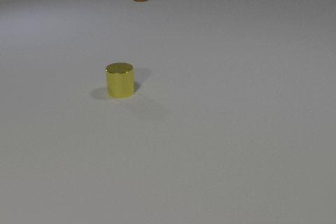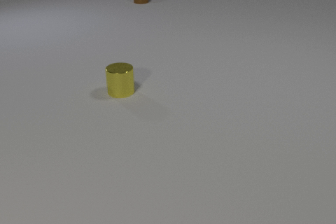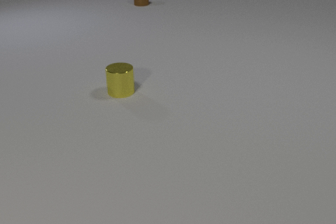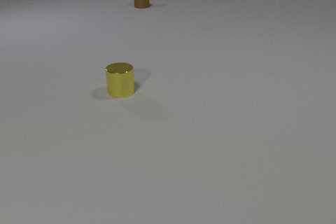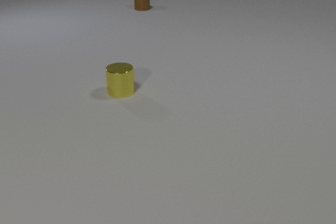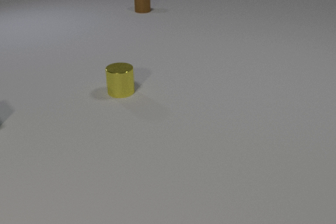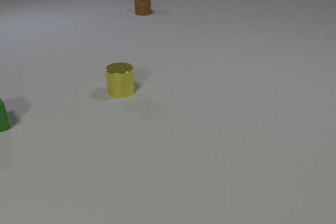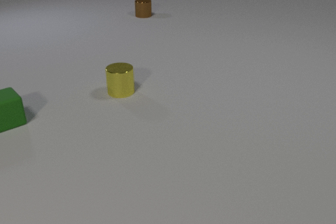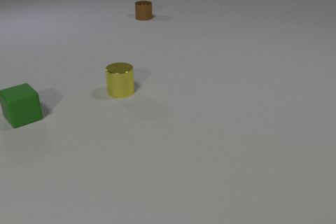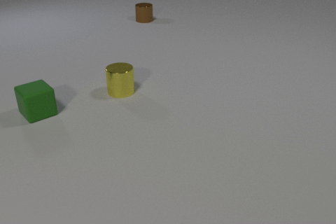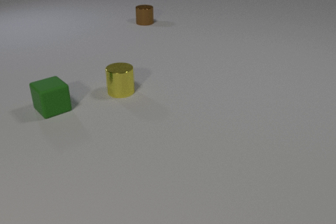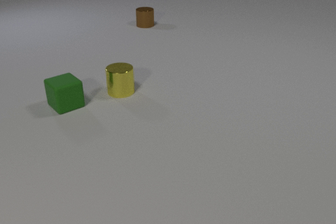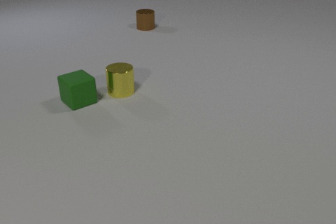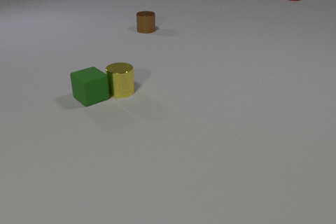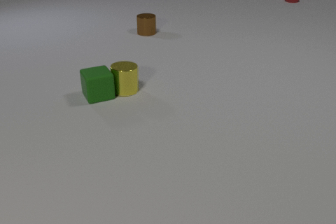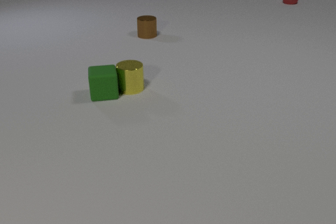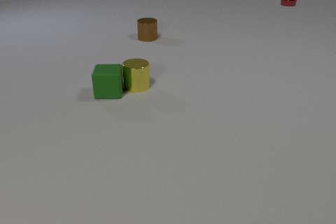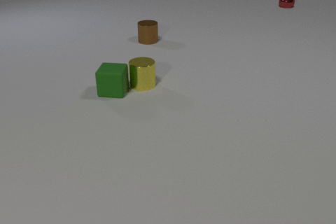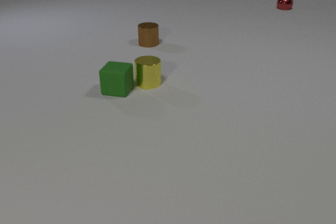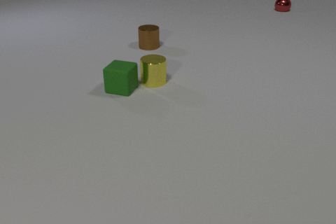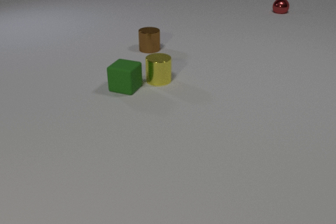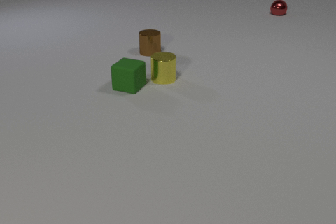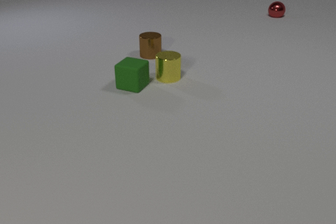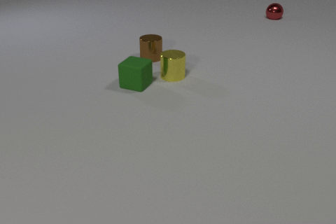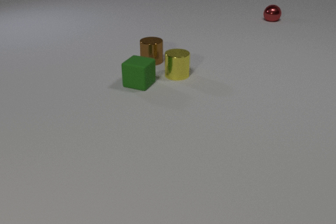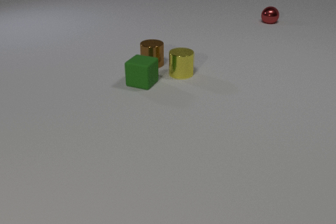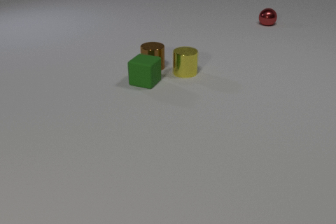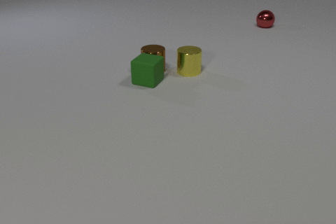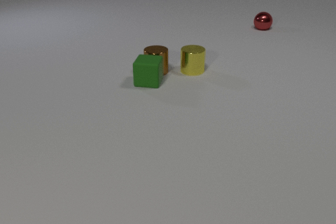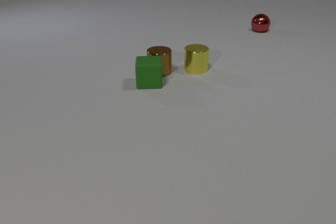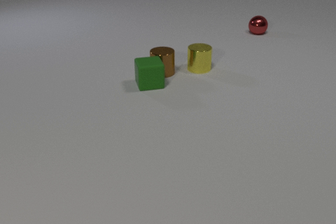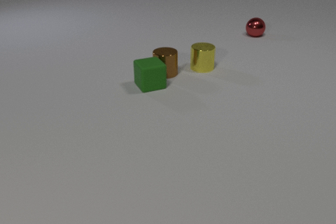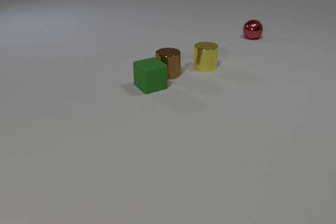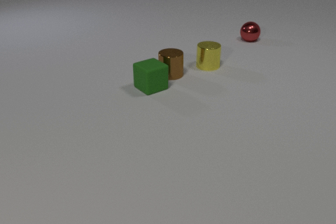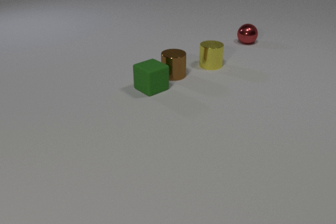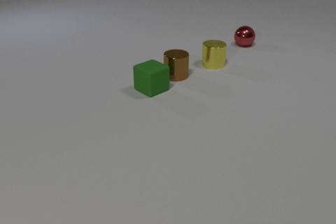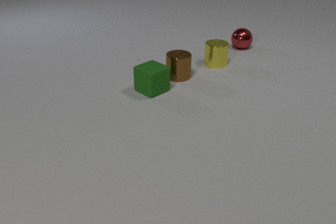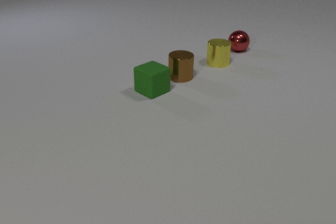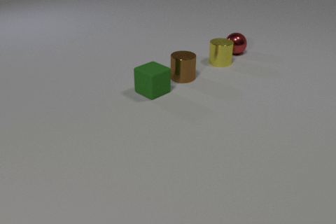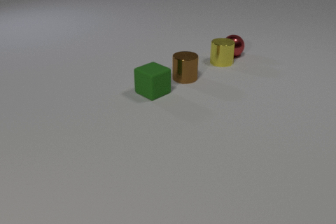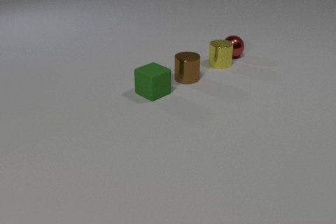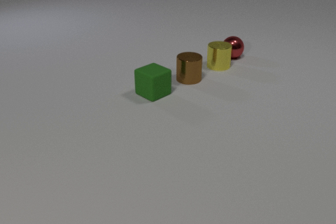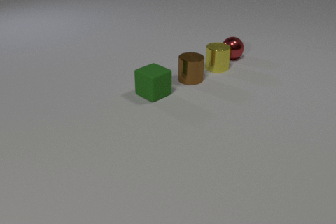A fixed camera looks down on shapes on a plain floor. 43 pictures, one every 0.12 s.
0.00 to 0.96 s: The green rubber cube comes in at the left edge, slides to the right. The brown metal cylinder slides toward the camera.
0.96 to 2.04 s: The green rubber cube slides to the right, spins so that its near face slides to the left, clockwise seen from above. The yellow metal cylinder slides to the right and away from the camera. The red metal sphere comes in at the top edge, rolls toward the camera. The brown metal cylinder slides toward the camera. The green rubber cube and the yellow metal cylinder collide.
2.04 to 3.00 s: The green rubber cube slides to the right and away from the camera. The yellow metal cylinder slides to the right and away from the camera. The red metal sphere rolls toward the camera. The brown metal cylinder slides toward the camera.
3.00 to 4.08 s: The green rubber cube slides toward the camera and to the right, spins counterclockwise seen from above by about 60 degrees, its near face sliding to the right. The yellow metal cylinder slides to the right and away from the camera. The red metal sphere rolls toward the camera. The brown metal cylinder slides toward the camera and to the right. The green rubber cube and the brown metal cylinder collide.
4.08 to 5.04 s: The green rubber cube slides toward the camera. The yellow metal cylinder slides to the right and toward the camera. The red metal sphere rolls toward the camera. The brown metal cylinder slides to the right and toward the camera. The yellow metal cylinder and the red metal sphere collide.
How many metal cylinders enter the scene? 0.
What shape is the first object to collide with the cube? cylinder.
What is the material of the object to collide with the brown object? rubber.
